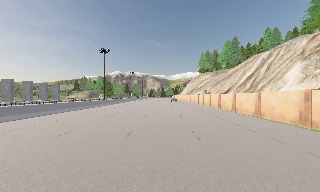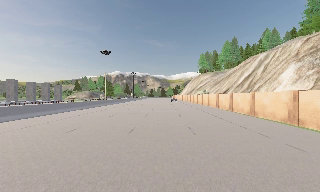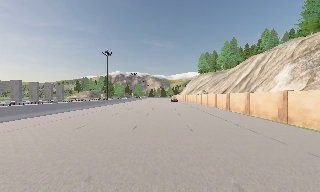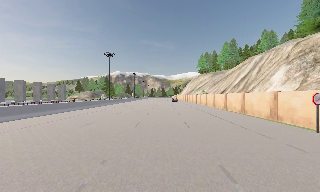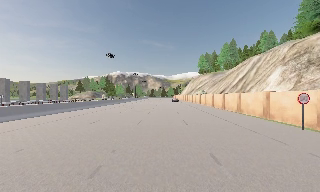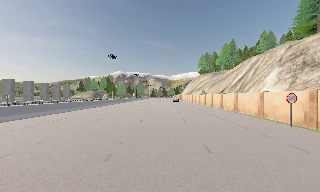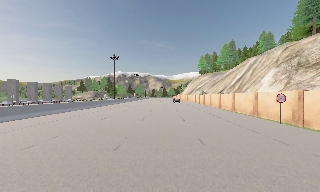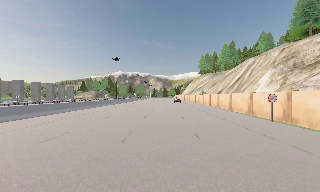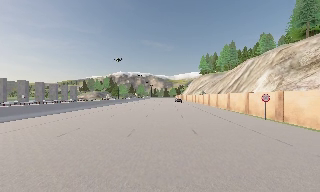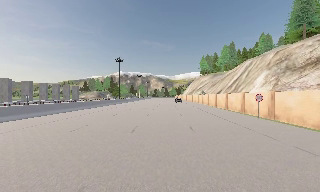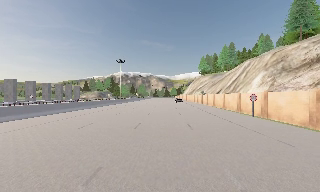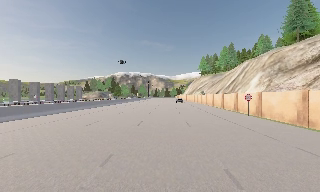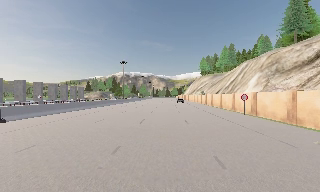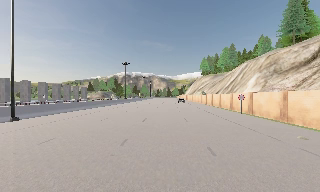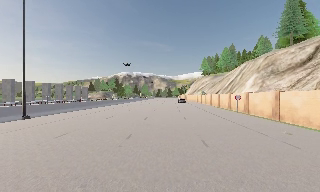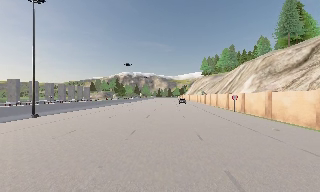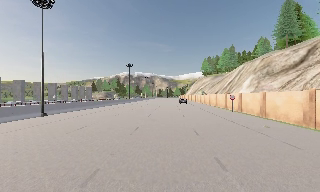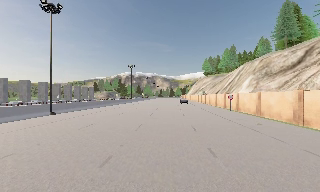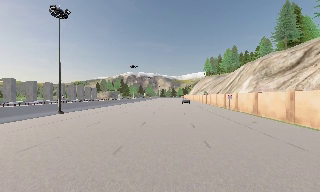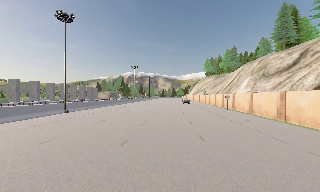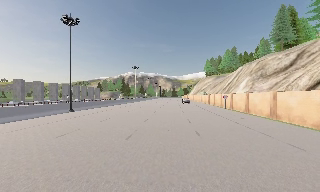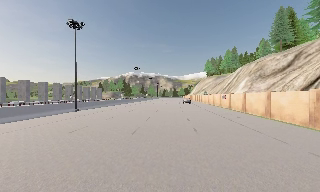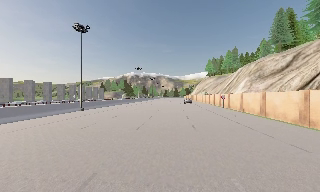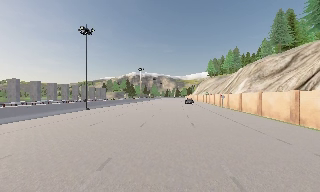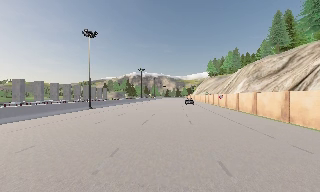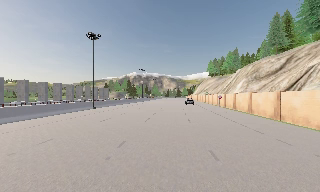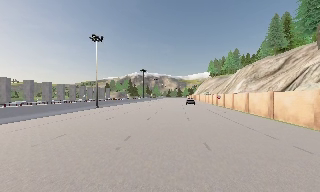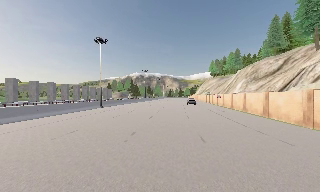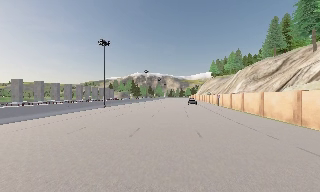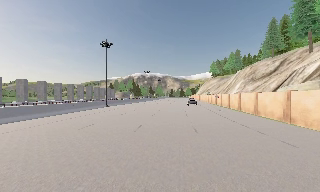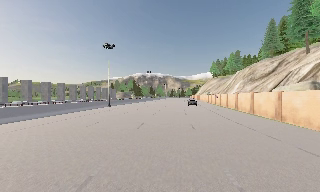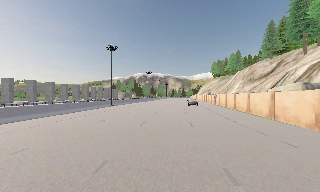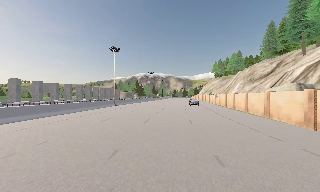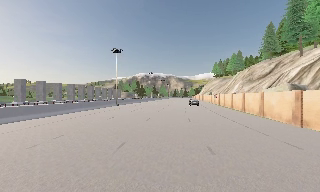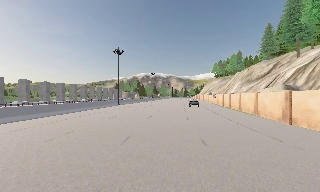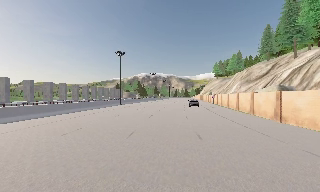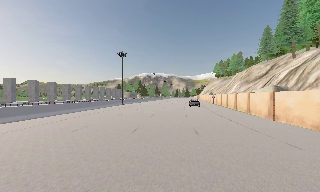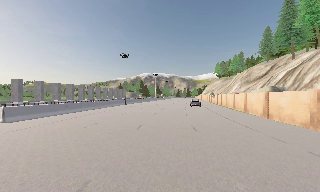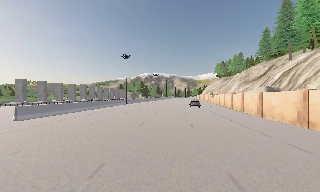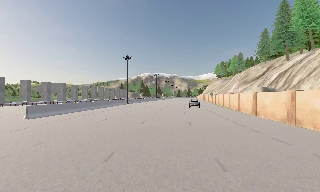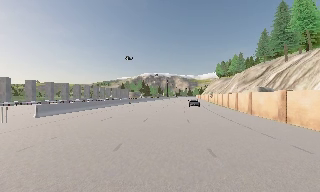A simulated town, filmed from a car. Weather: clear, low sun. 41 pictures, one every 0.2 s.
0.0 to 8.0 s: The scene slides to the right, as the camera pans about 10 degrees to its left. It travels backward, about 40 m, so what stands in front gets smaller.
The film runs backward here.
